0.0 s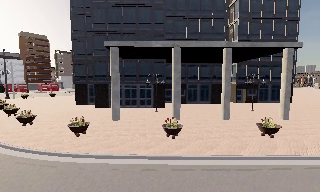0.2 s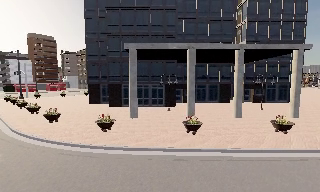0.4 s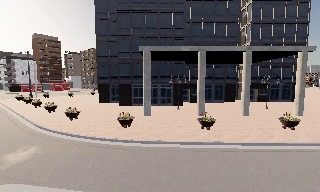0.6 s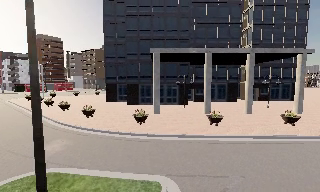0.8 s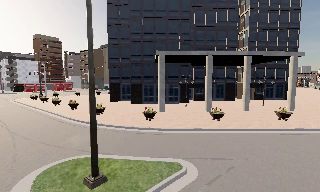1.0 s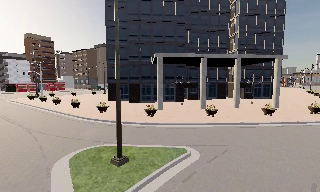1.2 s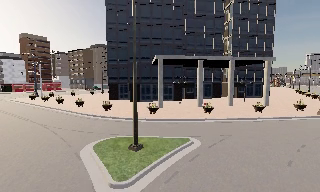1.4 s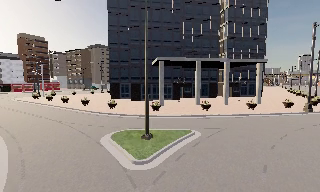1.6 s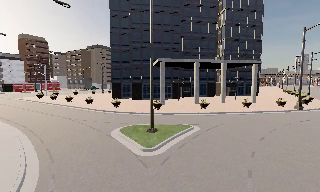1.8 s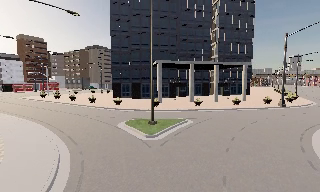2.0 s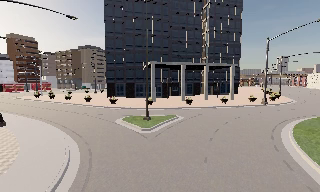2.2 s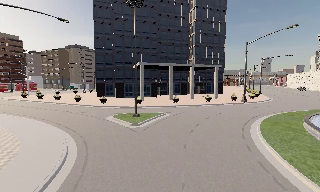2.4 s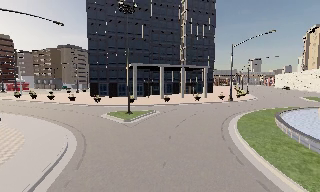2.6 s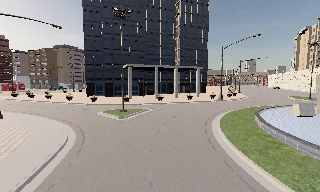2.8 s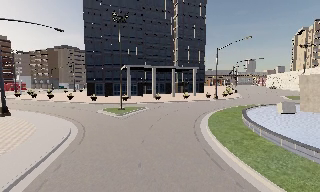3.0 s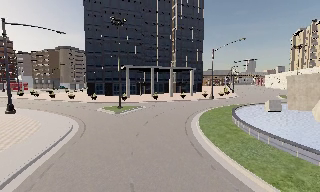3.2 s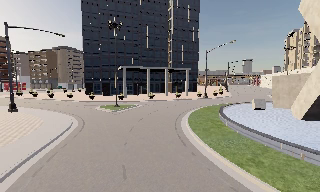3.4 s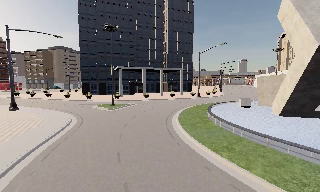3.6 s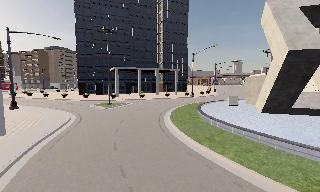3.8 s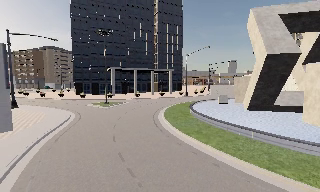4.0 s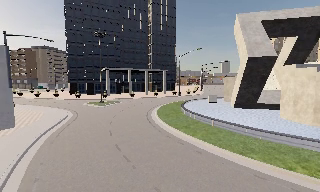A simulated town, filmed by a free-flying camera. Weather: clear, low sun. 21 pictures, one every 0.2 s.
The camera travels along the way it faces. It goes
backward.
0.0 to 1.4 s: The camera travels backward and to its left, about 11 m, so what stands in front gets smaller.
1.4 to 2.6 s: The camera swings to its right by about 10 degrees, and the scene slides to the left. It travels backward, about 9 m, so what stands in front gets smaller.
2.6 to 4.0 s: The camera travels backward, about 10 m, so what stands in front gets smaller.
The film runs forward here.
